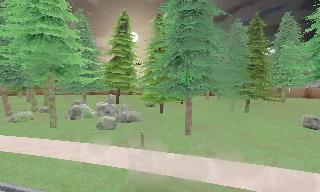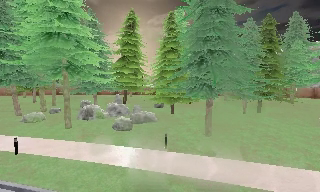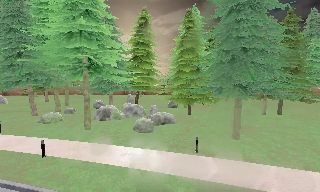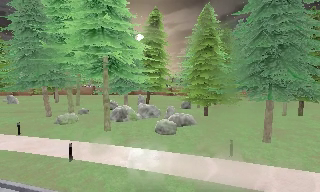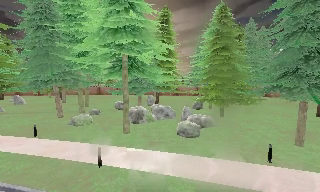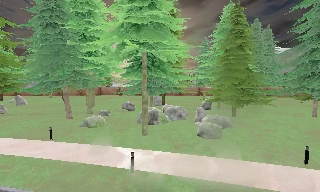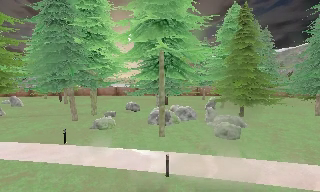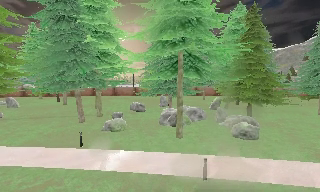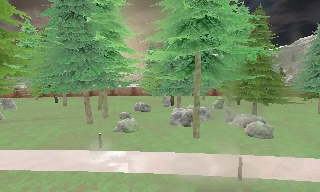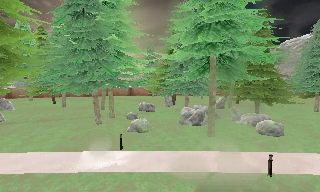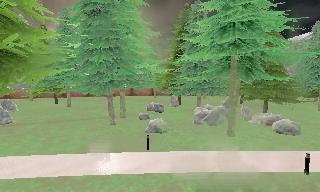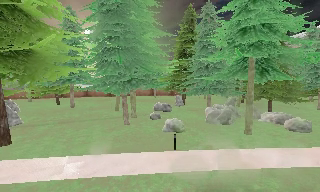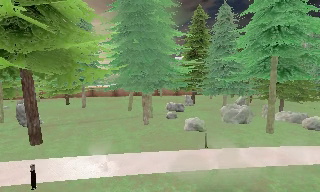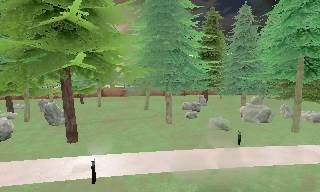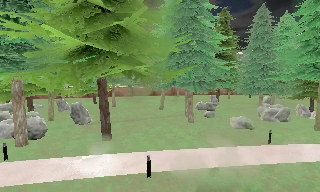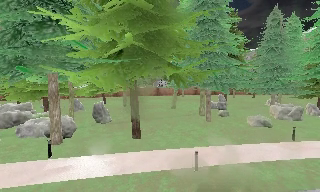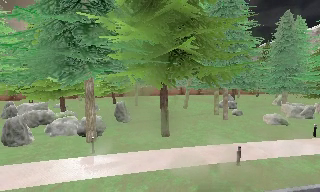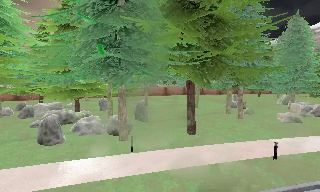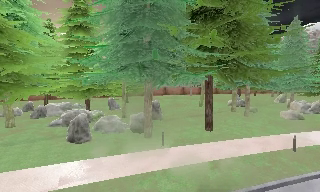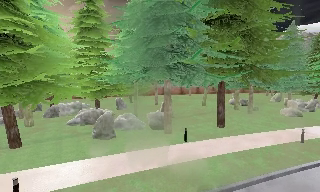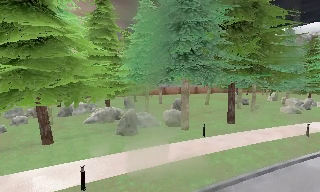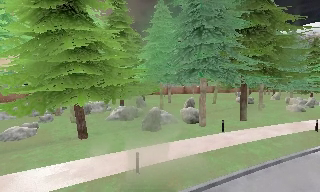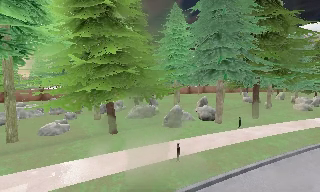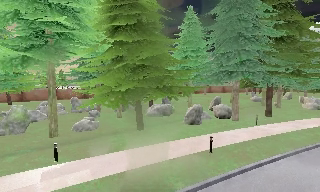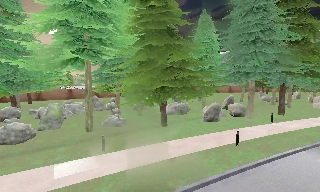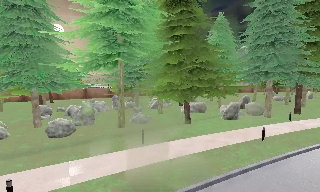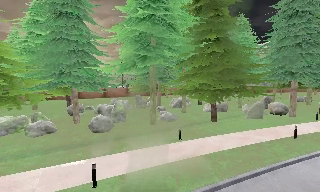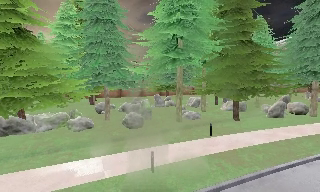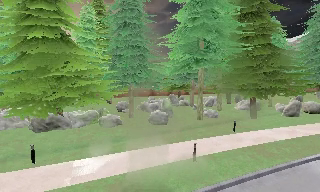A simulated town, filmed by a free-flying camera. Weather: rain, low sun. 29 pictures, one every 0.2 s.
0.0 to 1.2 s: The camera travels to its left, about 9 m, so close, fixed things drift to the right.
1.2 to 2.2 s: The camera pans to its right, which is clockwise from overhead, by about 15 degrees. It travels to its left, about 8 m, so close, fixed things drift to the right.
2.2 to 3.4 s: The camera travels to its left, about 12 m, so close, fixed things drift to the right.
3.4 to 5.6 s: The camera travels to its left and backward, about 20 m, so close, fixed things drift to the right.
The film runs forward here.
